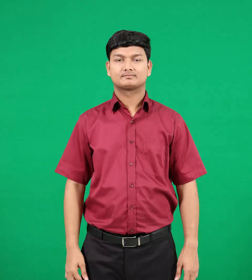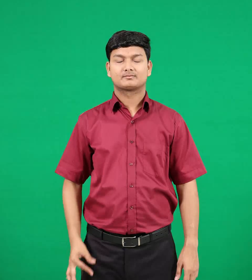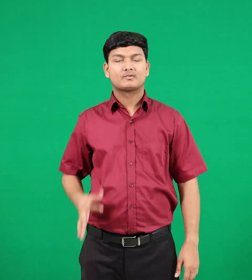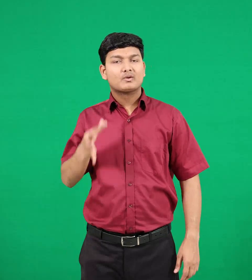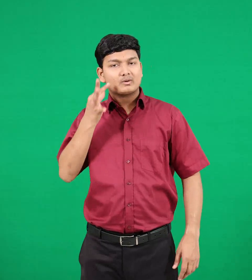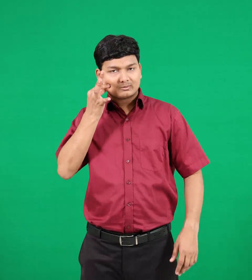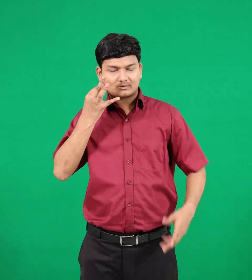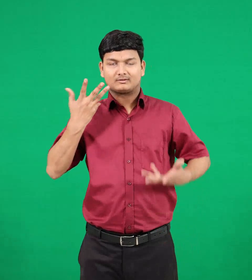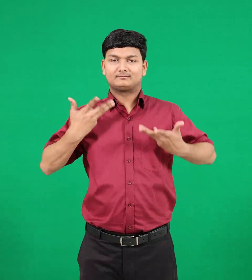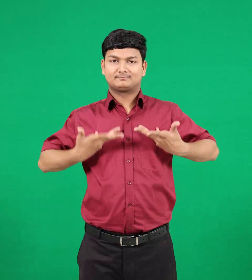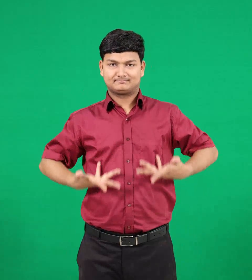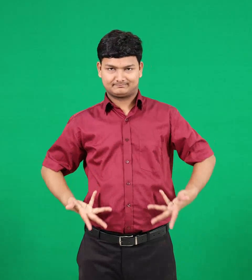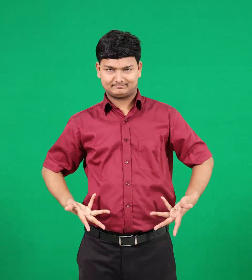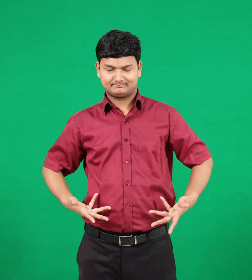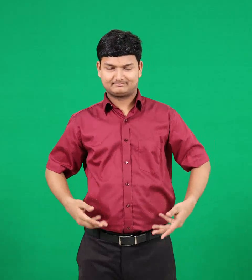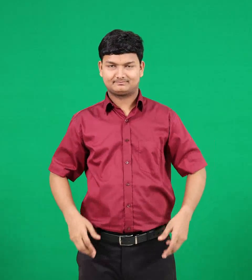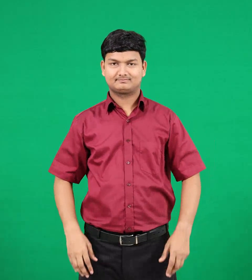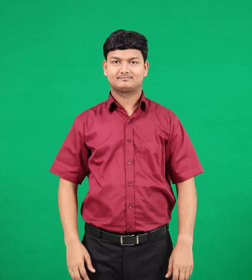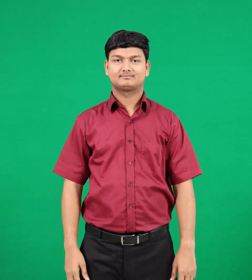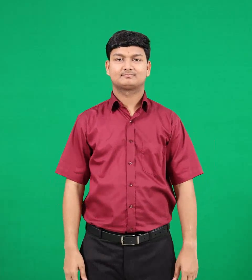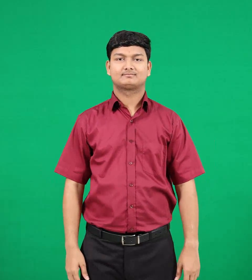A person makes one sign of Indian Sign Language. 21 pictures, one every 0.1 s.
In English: human
